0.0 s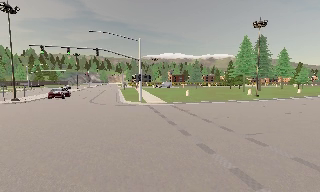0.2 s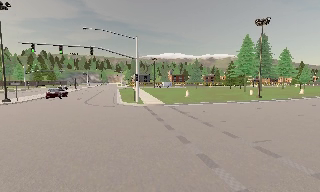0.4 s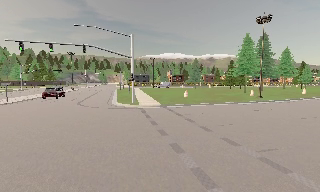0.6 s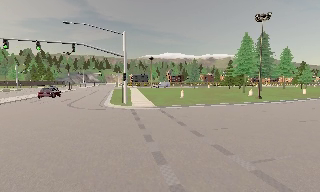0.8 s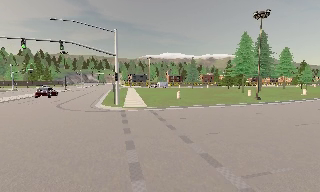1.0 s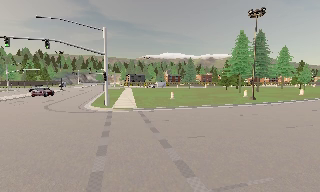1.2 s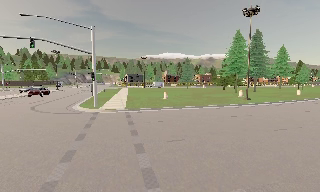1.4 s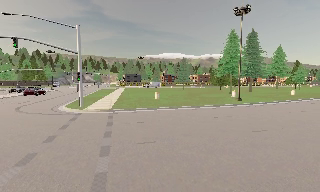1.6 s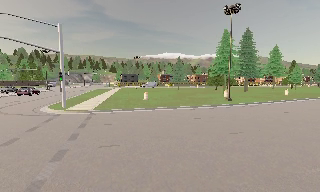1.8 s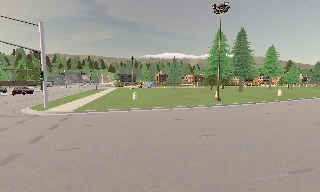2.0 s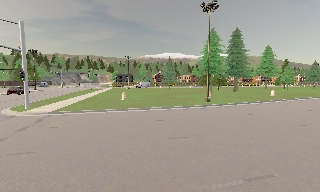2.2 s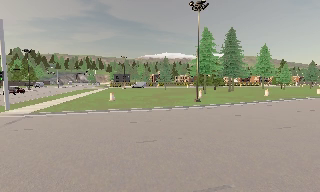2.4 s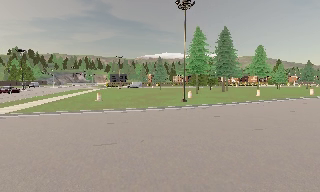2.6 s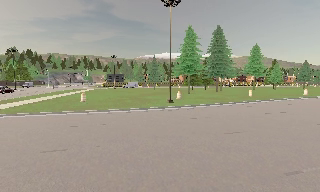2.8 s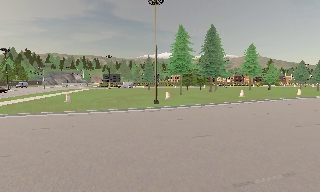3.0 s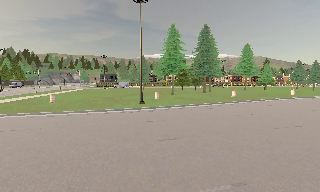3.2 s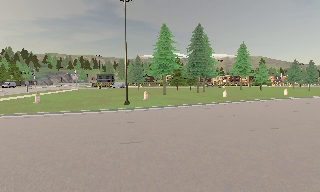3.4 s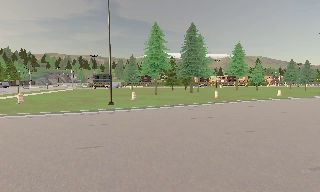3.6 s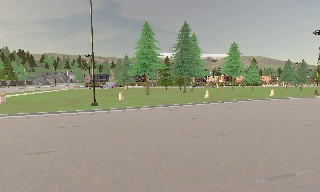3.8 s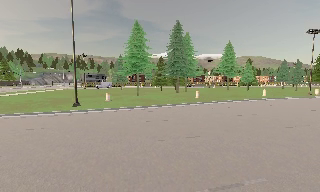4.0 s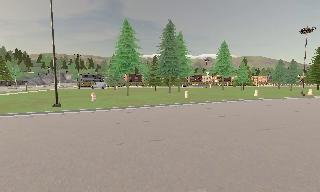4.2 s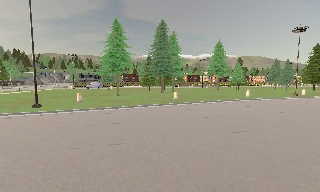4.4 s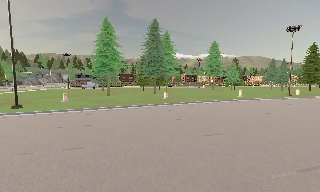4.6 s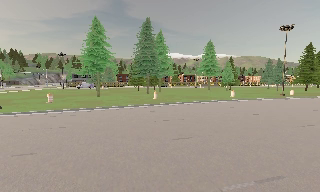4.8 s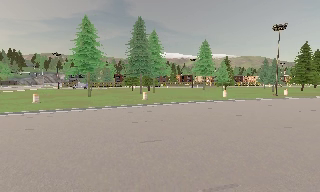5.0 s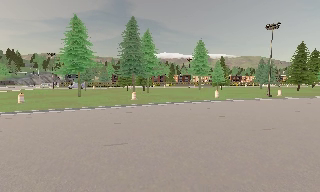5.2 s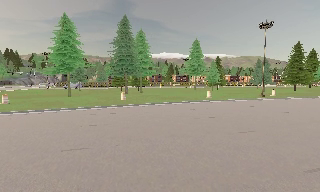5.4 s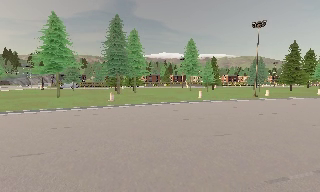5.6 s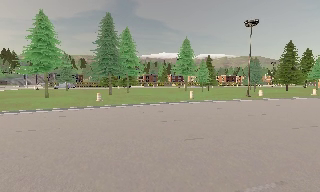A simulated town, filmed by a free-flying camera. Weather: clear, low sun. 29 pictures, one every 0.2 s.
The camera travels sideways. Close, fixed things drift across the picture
to the left.
0.0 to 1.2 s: The camera travels forward and to its right, about 6 m, so what stands in front looms larger.
1.2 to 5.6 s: The camera travels to its right, about 35 m, so close, fixed things drift to the left.
The film runs forward here.
